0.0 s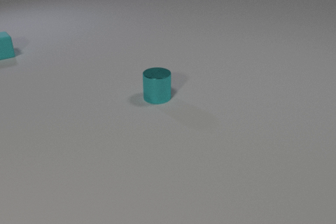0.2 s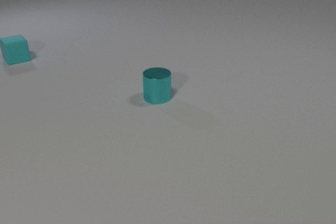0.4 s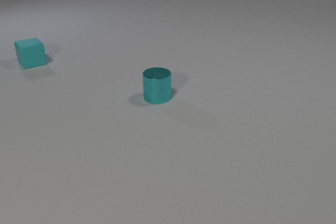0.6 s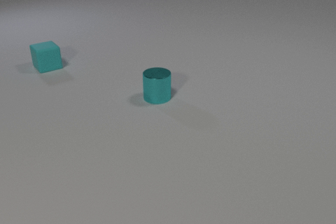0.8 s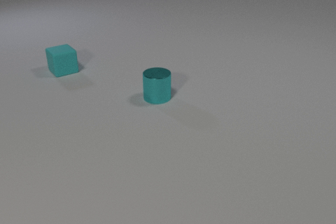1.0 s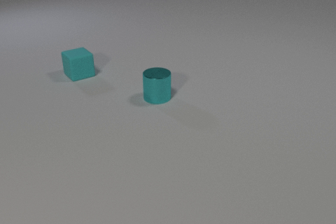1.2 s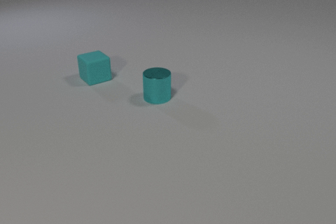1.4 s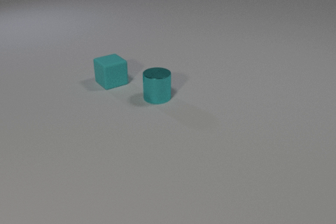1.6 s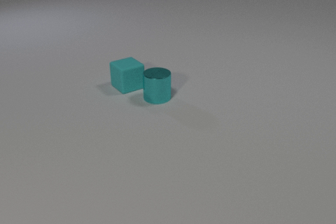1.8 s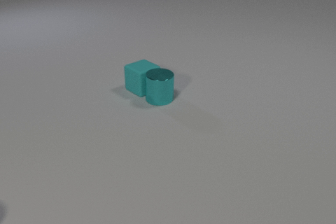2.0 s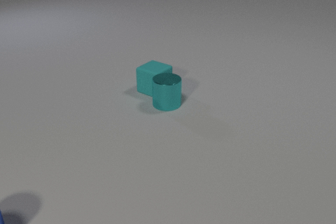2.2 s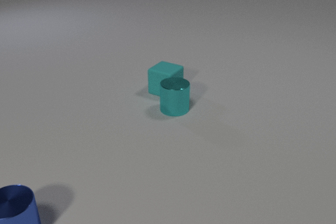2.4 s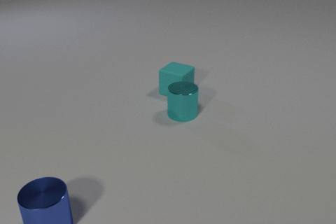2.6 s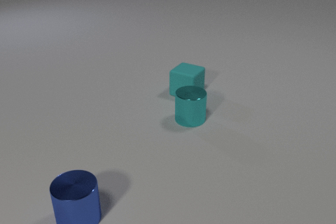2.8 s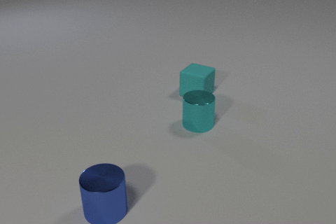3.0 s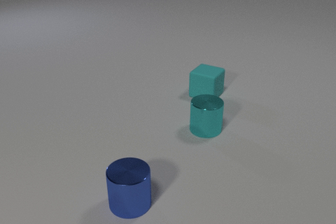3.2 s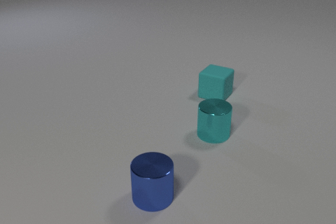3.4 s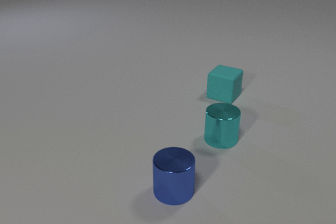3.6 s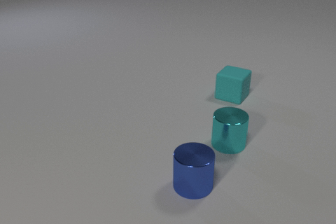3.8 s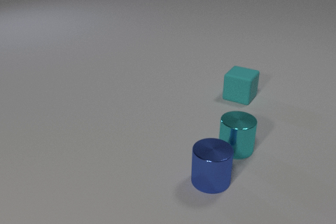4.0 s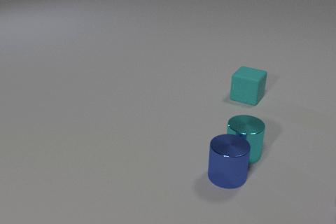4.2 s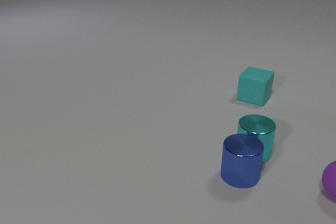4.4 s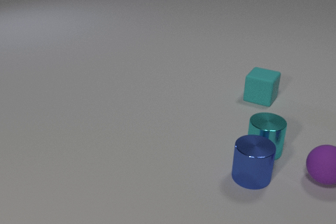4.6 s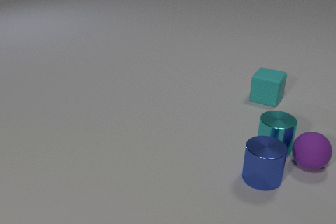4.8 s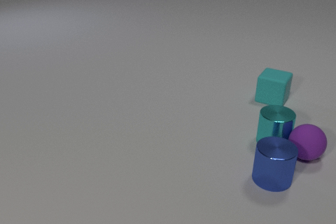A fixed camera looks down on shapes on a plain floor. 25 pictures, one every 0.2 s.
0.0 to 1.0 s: The cyan rubber cube slides toward the camera and to the right.
1.0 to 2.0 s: The cyan rubber cube slides to the right and toward the camera. The cyan metal cylinder slides toward the camera and to the right. The cyan rubber cube and the cyan metal cylinder collide.
2.0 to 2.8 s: The cyan rubber cube slides to the right. The cyan metal cylinder slides toward the camera and to the right. The blue metal cylinder comes in at the left edge, slides to the right.
2.8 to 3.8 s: The cyan rubber cube slides to the right. The cyan metal cylinder slides toward the camera and to the right. The blue metal cylinder slides to the right.
3.8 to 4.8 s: The cyan rubber cube slides to the right. The cyan metal cylinder slides to the right and away from the camera. The blue metal cylinder slides to the right. The purple rubber sphere comes in at the right edge, rolls away from the camera and to the left. The cyan metal cylinder and the blue metal cylinder collide. The cyan metal cylinder and the purple rubber sphere collide.
How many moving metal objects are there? 2.
How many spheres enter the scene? 1.
What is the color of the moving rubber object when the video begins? cyan.
